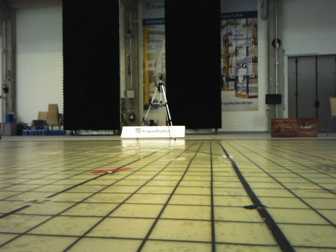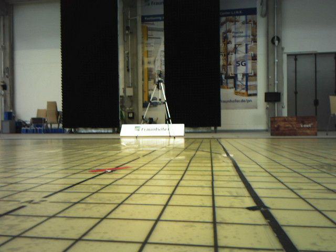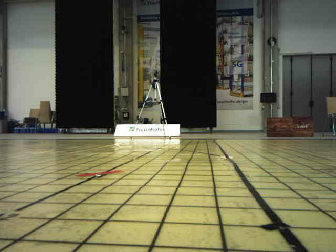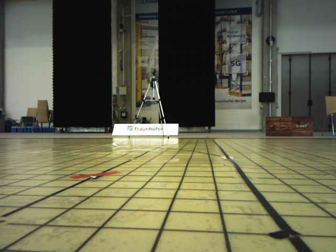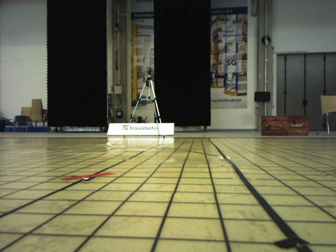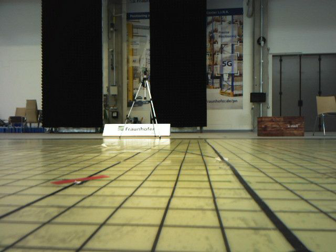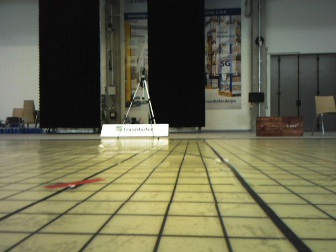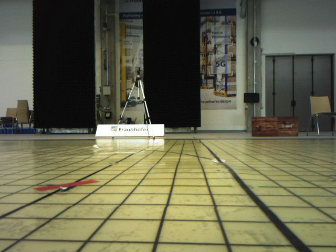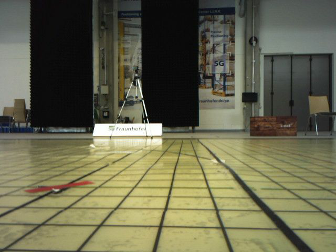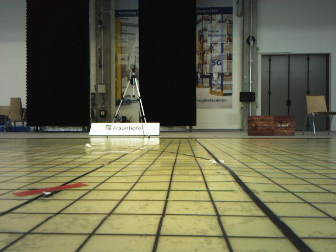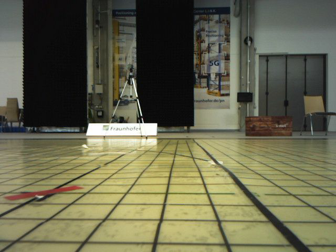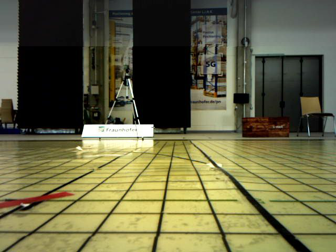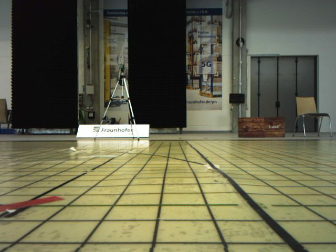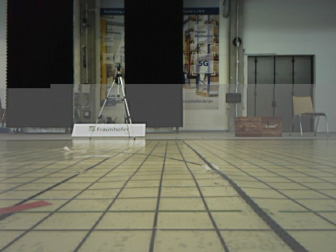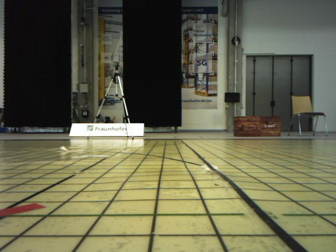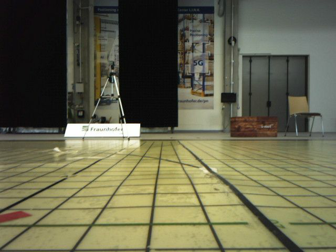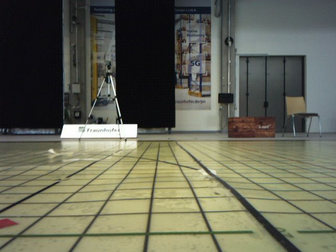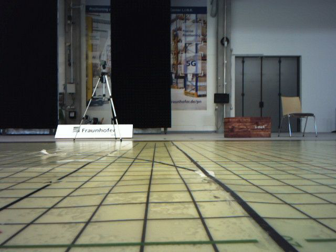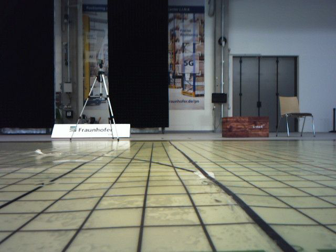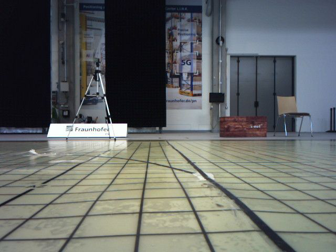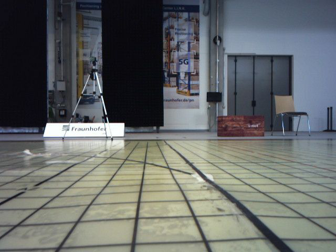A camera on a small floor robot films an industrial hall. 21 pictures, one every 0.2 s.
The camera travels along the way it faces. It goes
forward.
0.0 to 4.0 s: The camera pans to its right, which is clockwise from overhead, by about 10 degrees. It travels forward, about 0.8 m, so what stands in front looms larger.
The film runs forward here.
